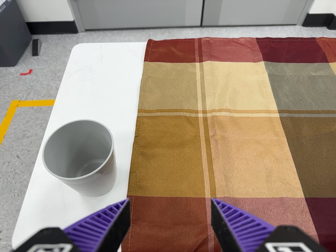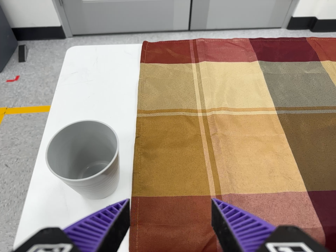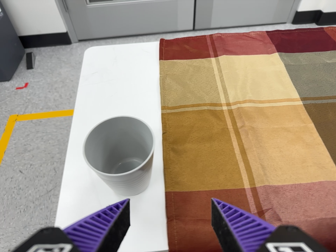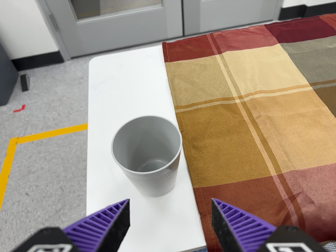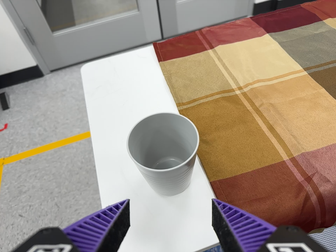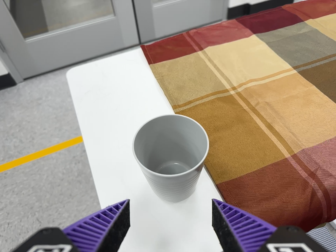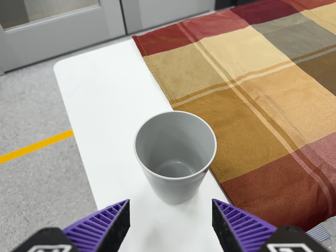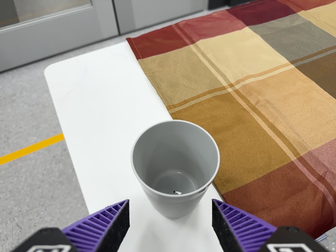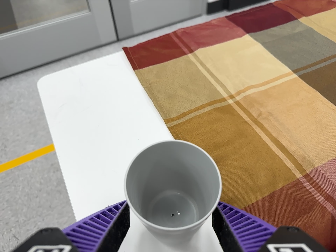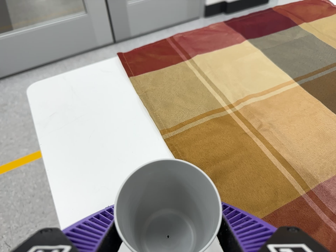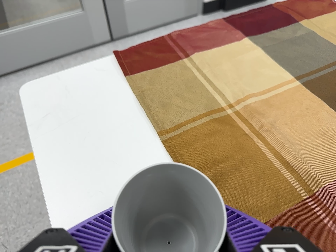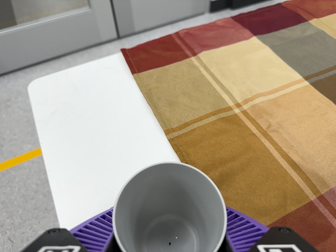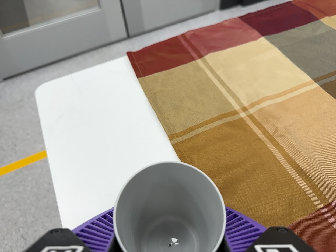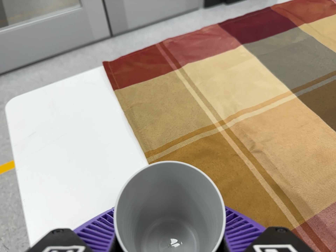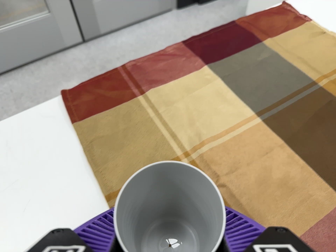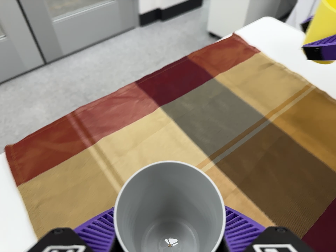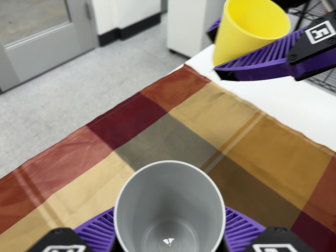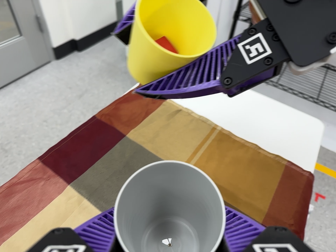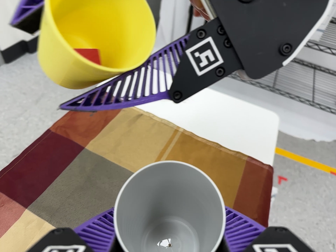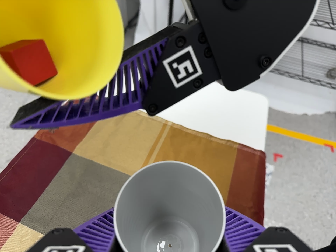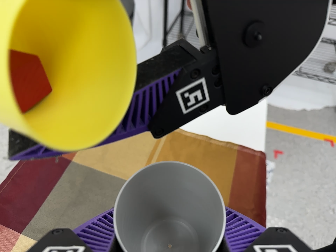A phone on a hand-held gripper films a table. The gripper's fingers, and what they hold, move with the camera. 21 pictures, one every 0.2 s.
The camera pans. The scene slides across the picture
to the left.
The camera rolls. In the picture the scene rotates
counterclockwise.
0.0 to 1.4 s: The camera pans to its right by about 15 degrees. It travels to its left, about 18 cm. It rolls about its line of sight by about 20 degrees, and the scene rotates counterclockwise.
1.4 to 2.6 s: The camera travels toward the top of its view and forward, about 9 cm, so close, fixed things drift downward.
2.6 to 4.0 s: The camera swings to its right by about 30 degrees, and the scene slides to the left. It travels toward the top of its view and to its right, about 26 cm, so close, fixed things drift downward. It rolls about its line of sight by about 30 degrees, and the scene rotates counterclockwise.
The film runs forward here.
